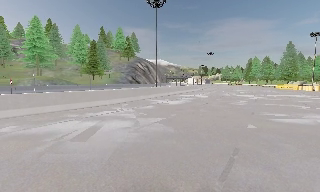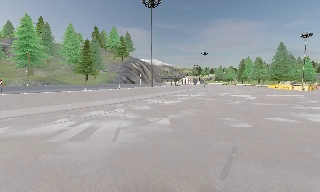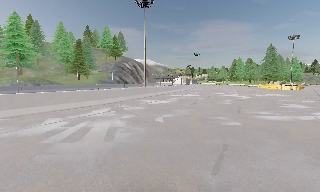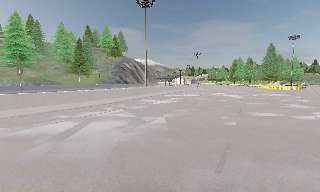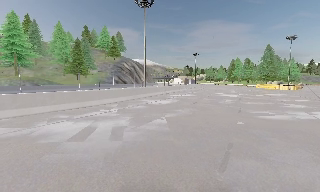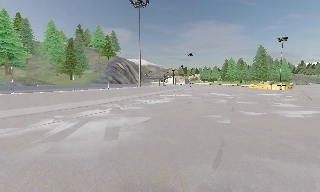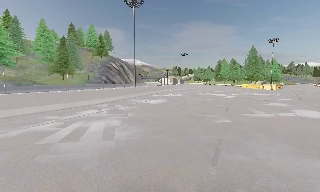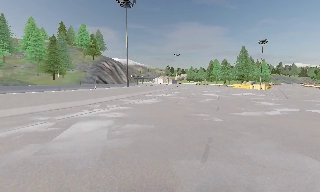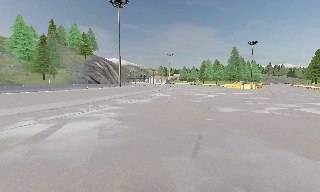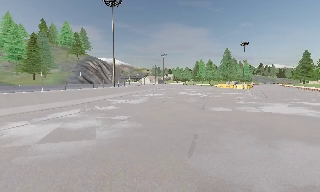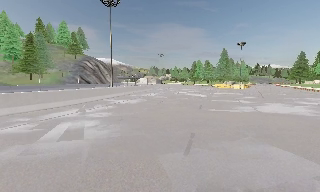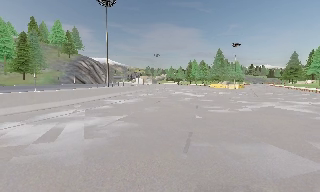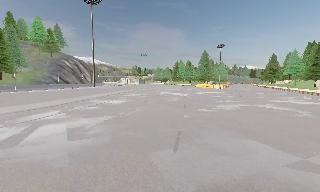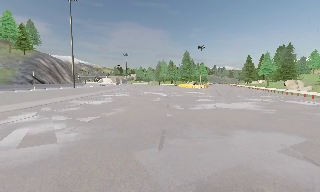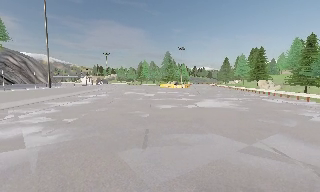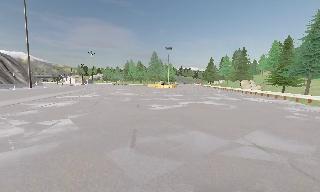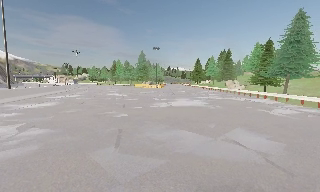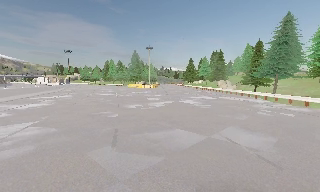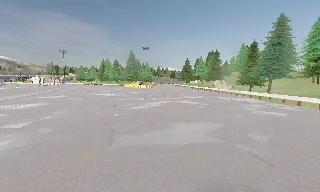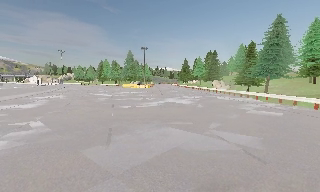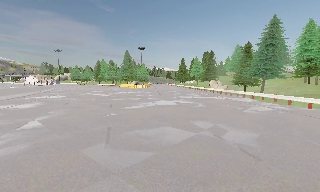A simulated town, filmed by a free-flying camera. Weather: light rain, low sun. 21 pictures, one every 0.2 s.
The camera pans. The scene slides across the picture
to the left.
The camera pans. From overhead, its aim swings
clockwise.
0.0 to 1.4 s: The camera swings to its right by about 10 degrees, and the scene slides to the left.
1.4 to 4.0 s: The scene slides to the left, as the camera pans about 40 degrees to its right. It travels backward, about 1 m.
The film runs backward here.
